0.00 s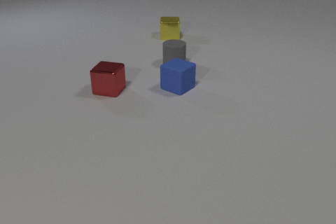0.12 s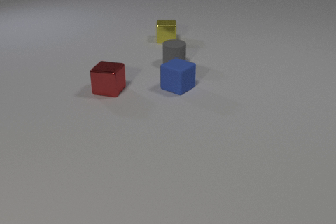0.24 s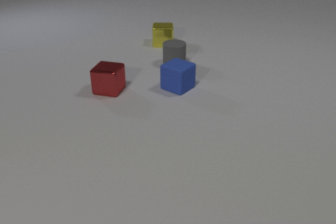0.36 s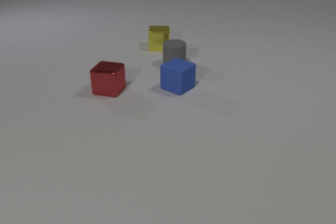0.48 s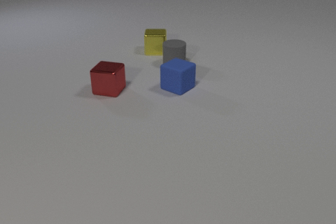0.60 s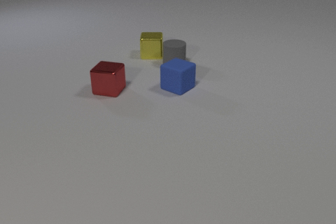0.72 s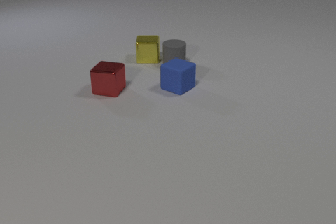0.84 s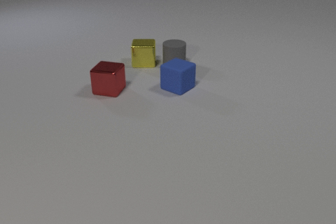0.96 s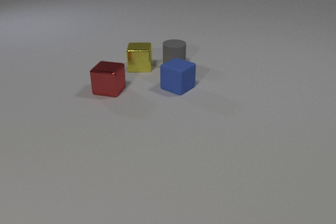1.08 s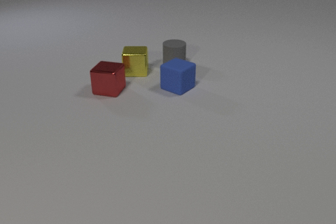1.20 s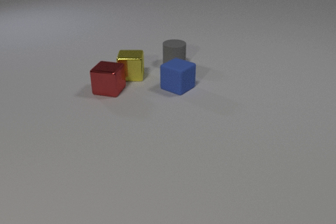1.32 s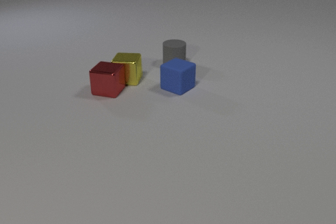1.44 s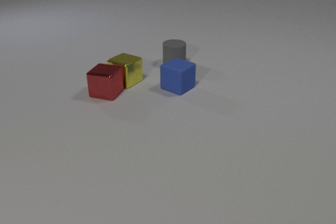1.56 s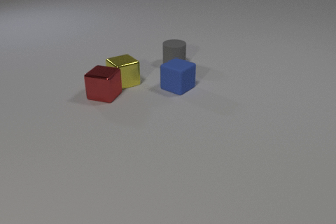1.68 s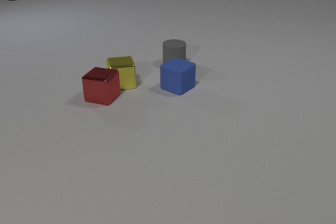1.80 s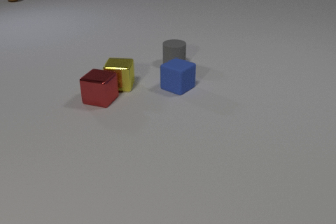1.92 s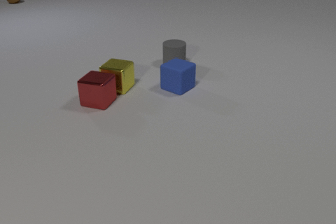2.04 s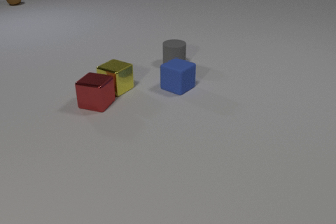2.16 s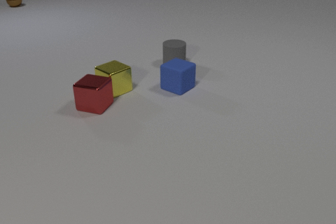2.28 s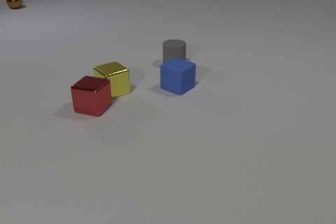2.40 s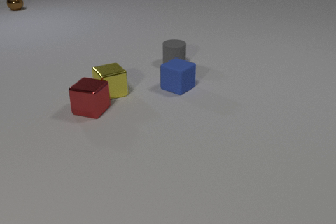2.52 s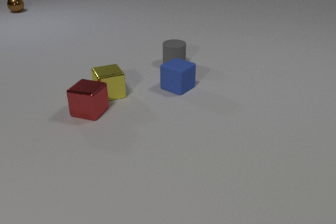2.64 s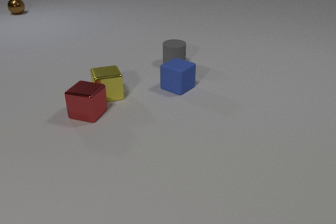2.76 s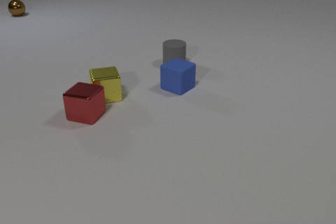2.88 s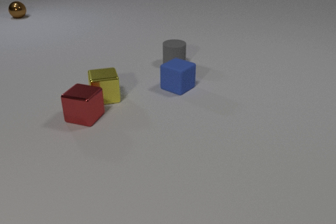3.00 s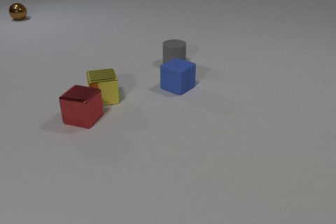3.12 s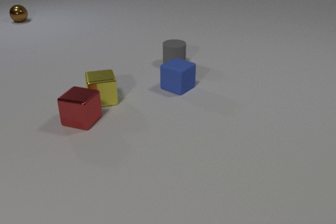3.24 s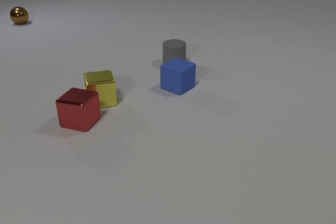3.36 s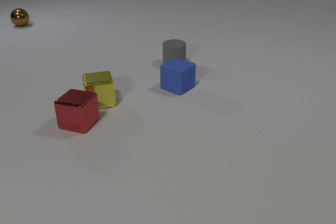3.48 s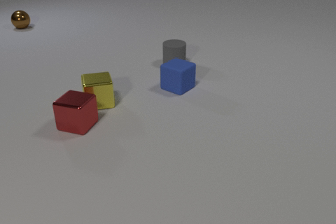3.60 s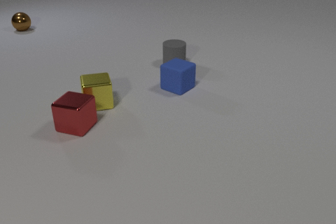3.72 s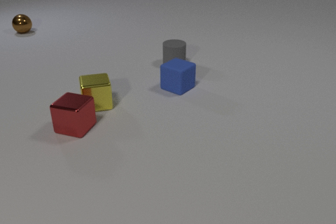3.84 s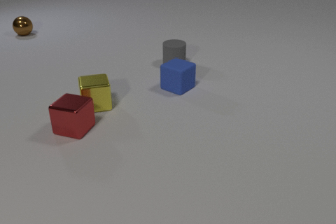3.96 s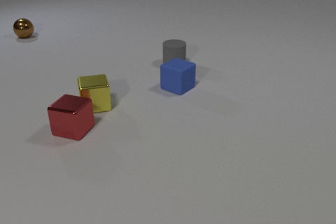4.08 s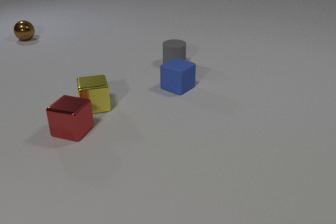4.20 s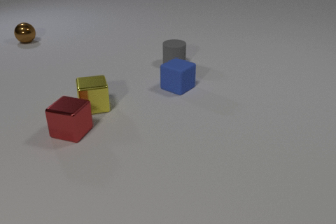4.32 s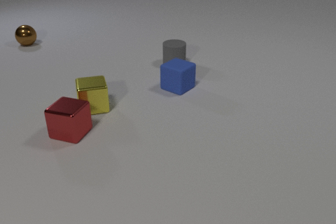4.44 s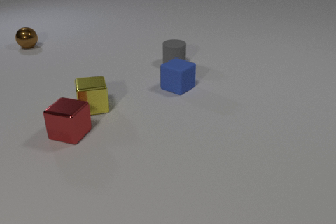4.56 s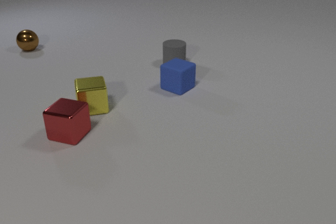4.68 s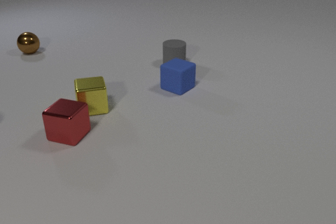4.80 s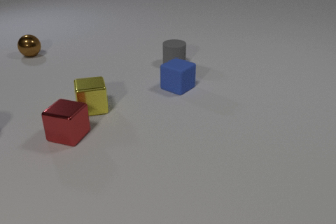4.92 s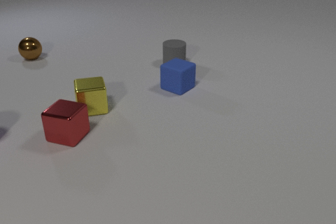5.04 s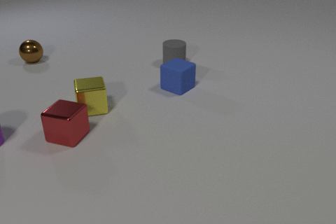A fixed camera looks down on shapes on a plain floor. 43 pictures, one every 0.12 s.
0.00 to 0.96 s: The yellow metal cube slides toward the camera.
0.96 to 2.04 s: The yellow metal cube slides toward the camera and to the left, spins so that its near face slides to the left, clockwise seen from above. The red metal cube slides toward the camera and to the left. The brown metal sphere comes in at the top edge, rolls toward the camera. The yellow metal cube and the red metal cube collide.
2.04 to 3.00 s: The yellow metal cube slides toward the camera and to the left, spins clockwise seen from above by about 45 degrees, its near face sliding to the left. The red metal cube slides toward the camera and to the left. The brown metal sphere rolls toward the camera.
3.00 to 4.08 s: The yellow metal cube slides toward the camera and to the left. The red metal cube slides toward the camera and to the left. The brown metal sphere rolls toward the camera.
4.08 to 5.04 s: The red metal cube slides toward the camera. The purple rubber cylinder comes in at the left edge. The brown metal sphere rolls toward the camera.
What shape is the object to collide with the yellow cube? cube.
How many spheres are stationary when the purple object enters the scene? 0.
What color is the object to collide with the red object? yellow.
